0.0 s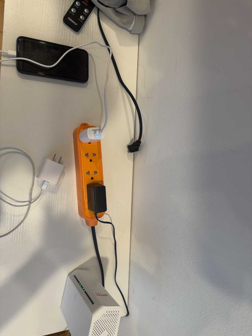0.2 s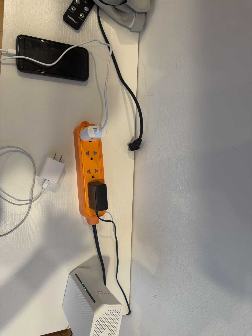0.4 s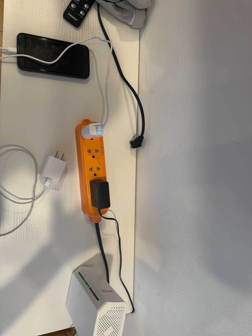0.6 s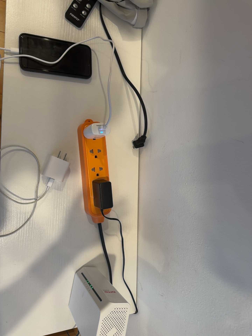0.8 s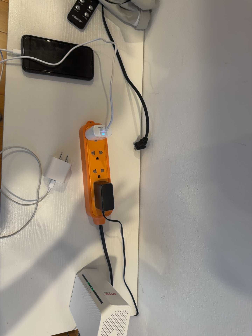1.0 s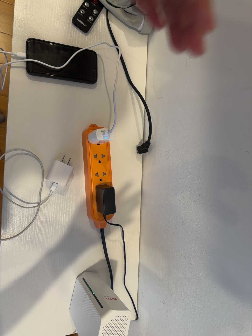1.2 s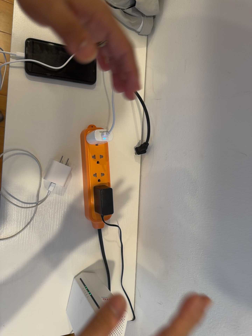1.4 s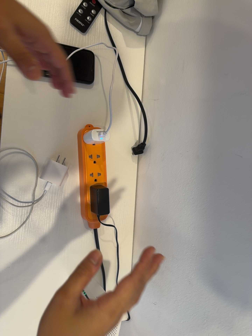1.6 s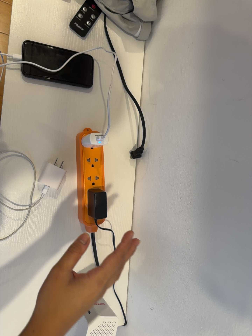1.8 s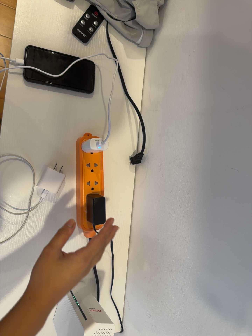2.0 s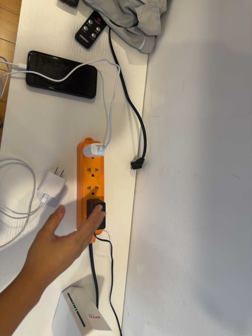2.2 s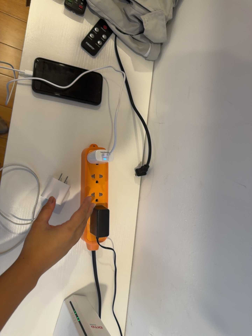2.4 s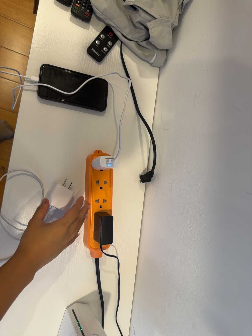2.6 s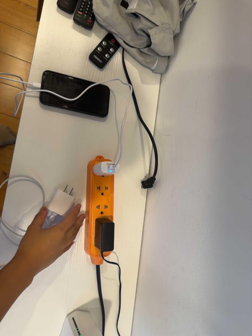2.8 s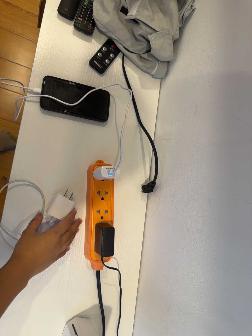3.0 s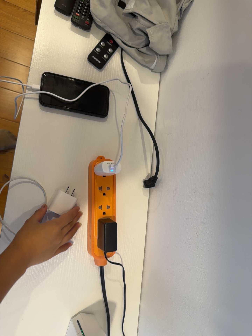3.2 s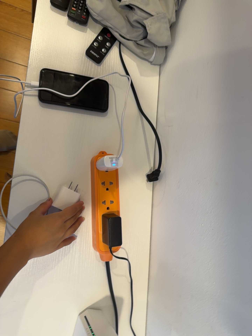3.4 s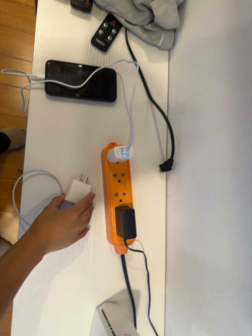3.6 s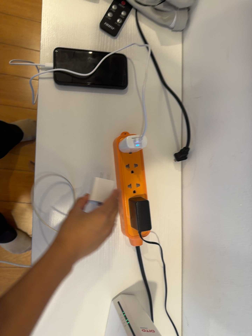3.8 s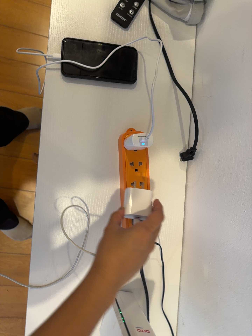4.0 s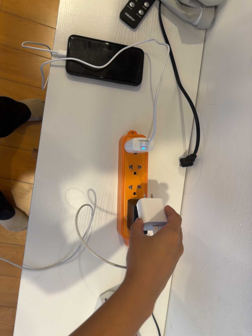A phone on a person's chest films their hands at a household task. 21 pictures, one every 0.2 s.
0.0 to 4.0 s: The scene slides to the right, as the camera pans about 10 degrees to its left. It travels forward, about 7 cm, so what stands in front looms larger.
The film runs forward here.
